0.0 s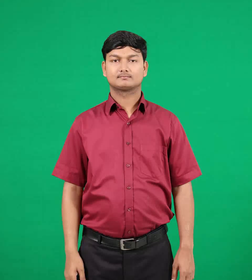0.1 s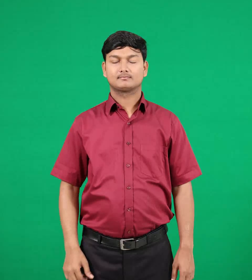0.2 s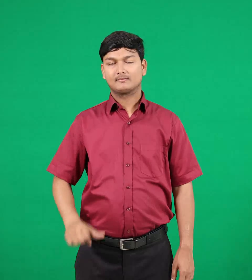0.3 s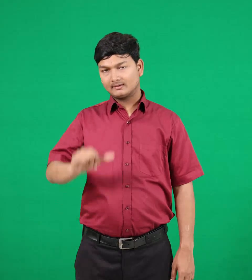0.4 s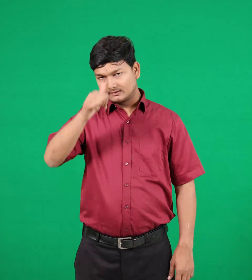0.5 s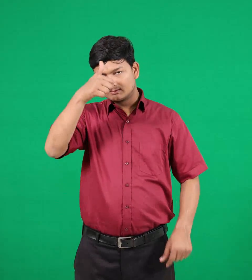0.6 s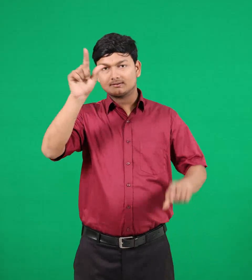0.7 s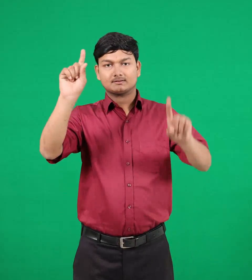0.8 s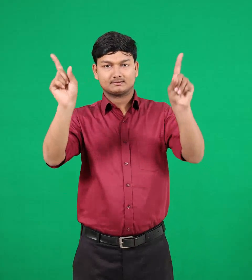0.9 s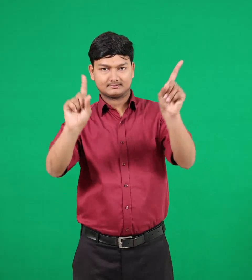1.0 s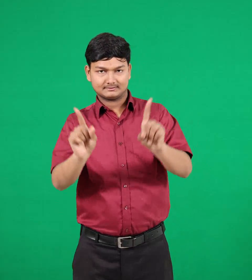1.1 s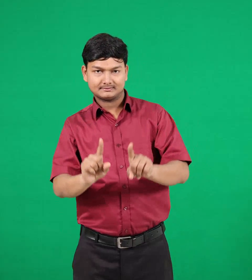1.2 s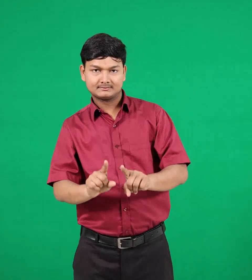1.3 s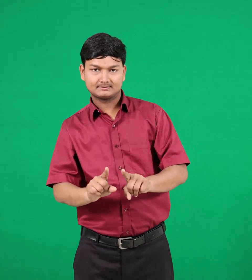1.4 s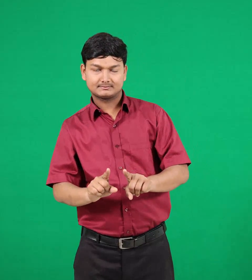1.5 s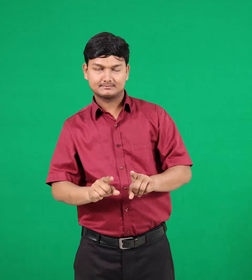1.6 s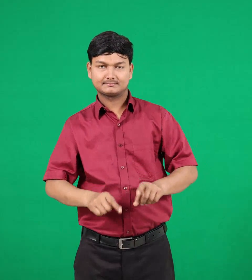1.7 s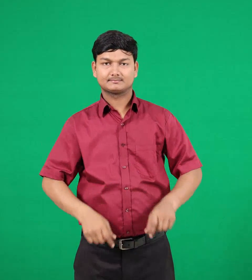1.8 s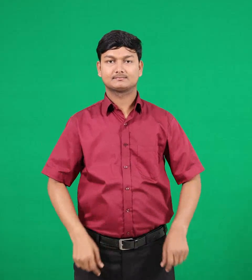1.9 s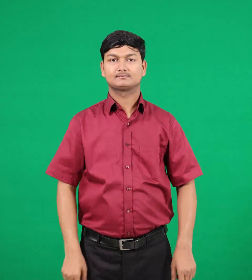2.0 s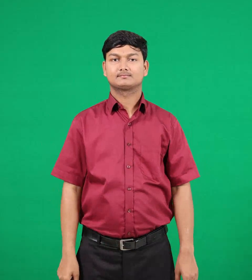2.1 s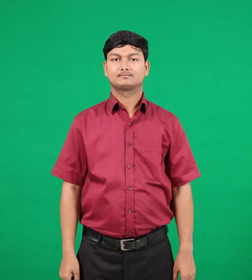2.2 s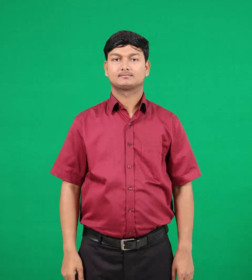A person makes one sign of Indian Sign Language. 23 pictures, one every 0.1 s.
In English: india
